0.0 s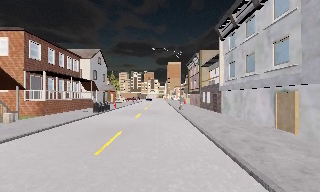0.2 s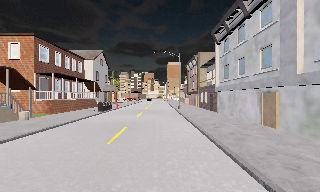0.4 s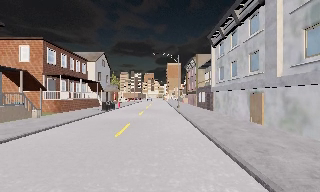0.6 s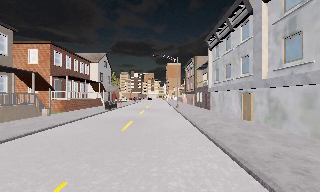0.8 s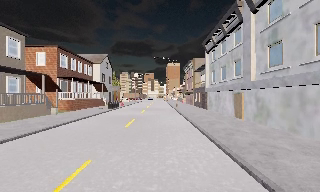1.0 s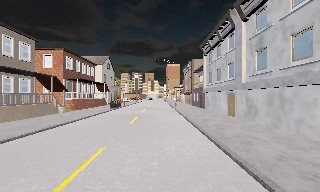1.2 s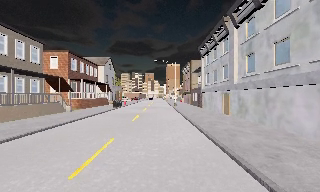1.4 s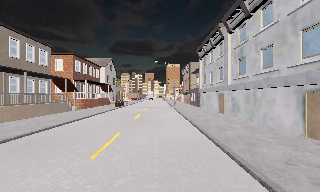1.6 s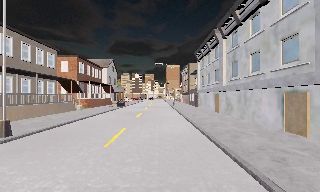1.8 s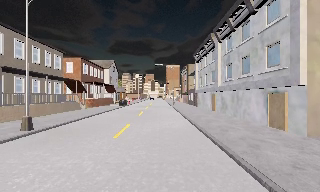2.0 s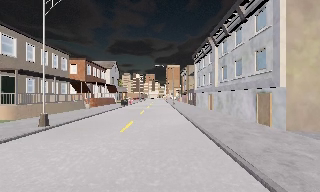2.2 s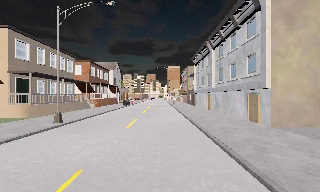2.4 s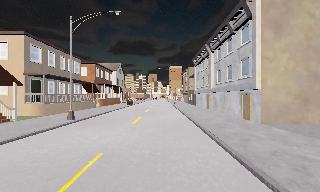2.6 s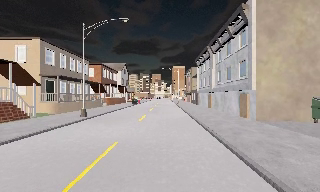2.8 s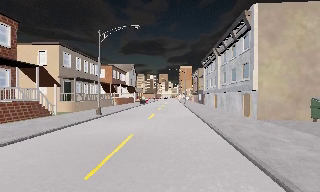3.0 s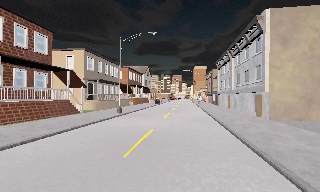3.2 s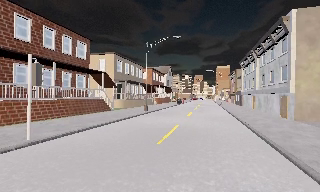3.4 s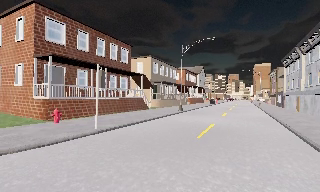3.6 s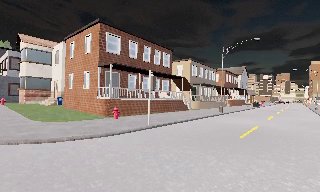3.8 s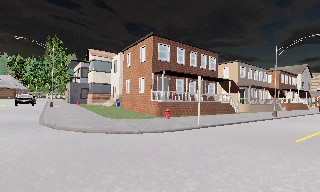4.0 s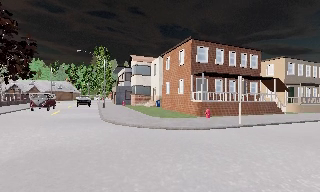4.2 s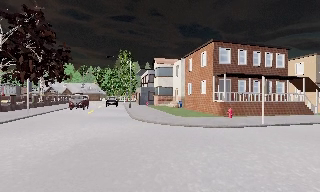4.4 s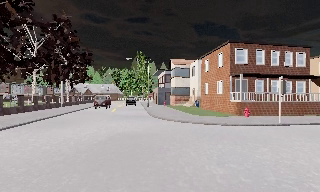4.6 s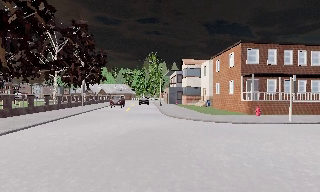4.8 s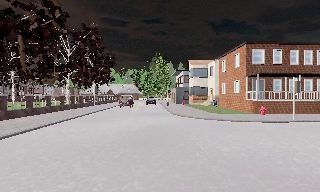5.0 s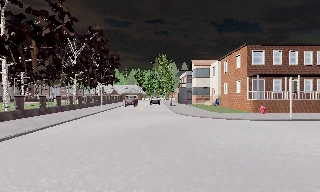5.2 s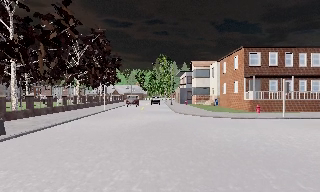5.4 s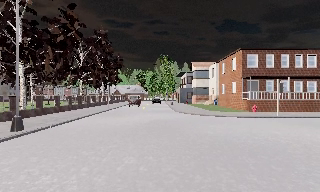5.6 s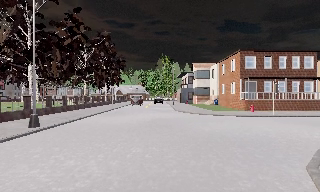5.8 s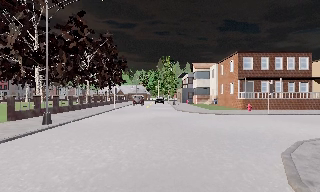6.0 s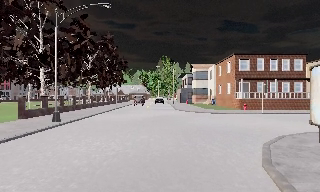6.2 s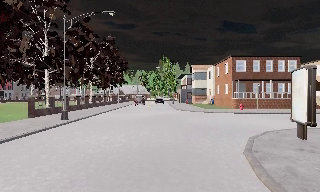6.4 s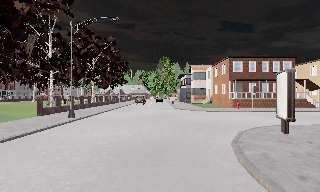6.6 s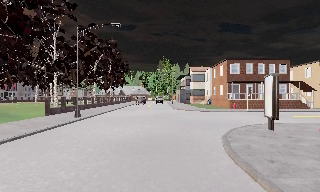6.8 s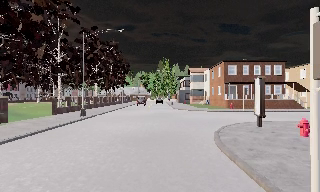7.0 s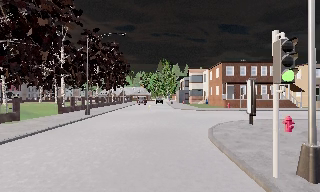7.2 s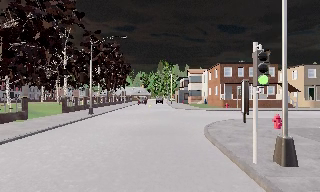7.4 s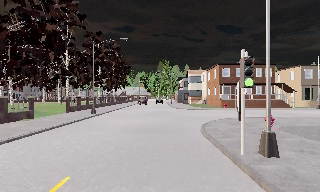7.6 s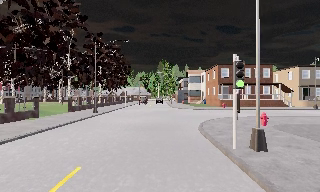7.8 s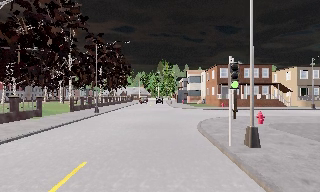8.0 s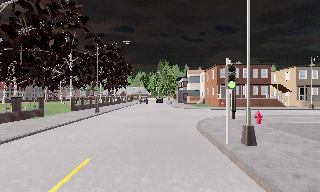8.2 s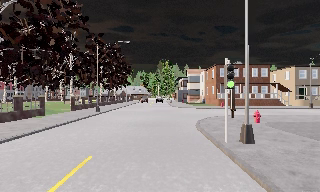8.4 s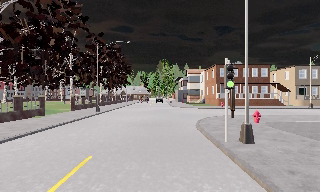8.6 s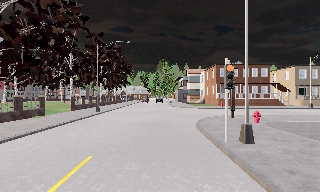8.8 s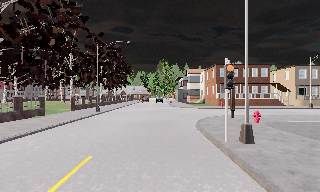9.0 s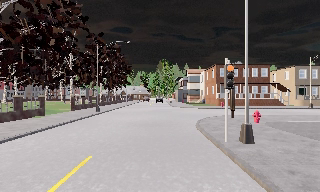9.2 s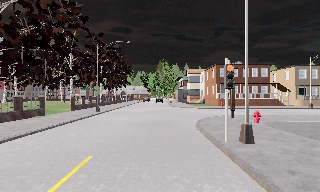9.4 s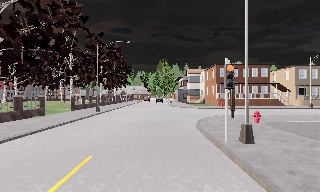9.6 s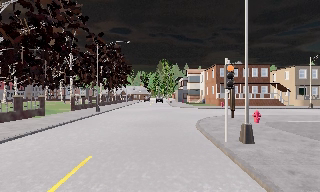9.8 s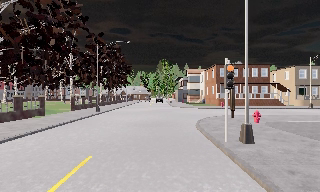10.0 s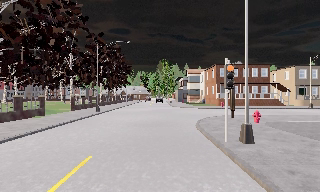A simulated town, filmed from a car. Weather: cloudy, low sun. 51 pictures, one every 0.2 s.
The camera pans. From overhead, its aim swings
counterclockwise.
The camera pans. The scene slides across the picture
to the right.
0.0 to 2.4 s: The camera travels backward, about 14 m, so what stands in front gets smaller.
2.4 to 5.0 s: The camera pans to its left, which is counterclockwise from overhead, by about 90 degrees. It travels backward, about 14 m.
5.0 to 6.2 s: The camera travels backward, about 5 m, so what stands in front gets smaller.
6.2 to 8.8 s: The camera travels backward, about 6 m, so what stands in front gets smaller. It loses speed.
8.8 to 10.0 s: The camera keeps its place and its aim.
The film runs backward here.
